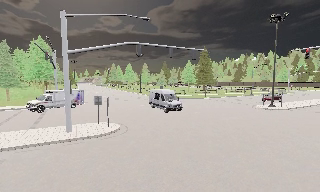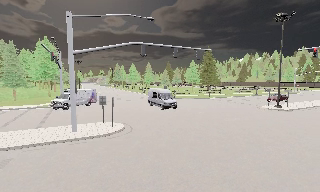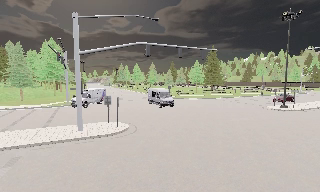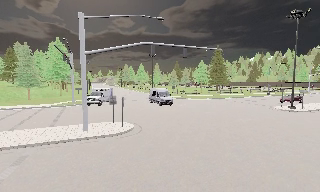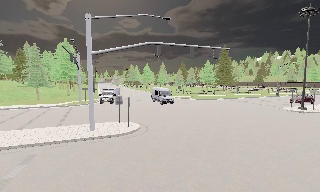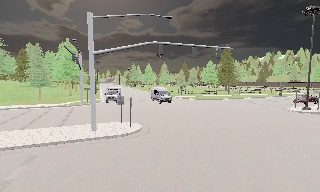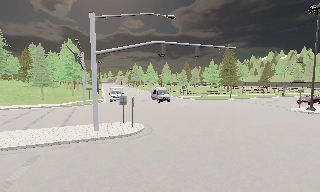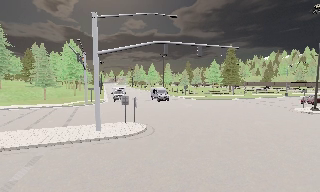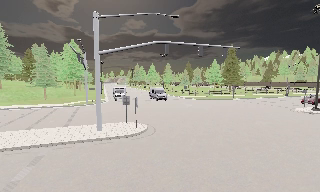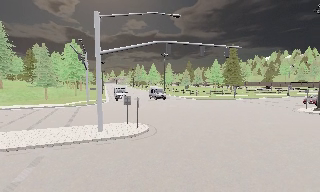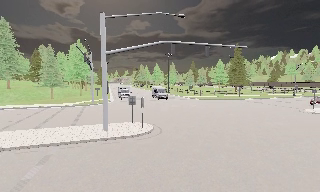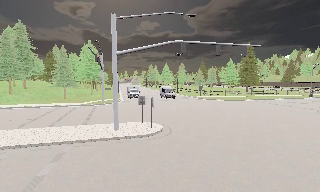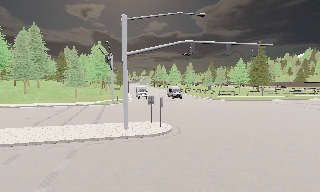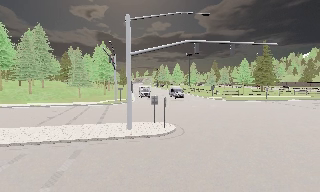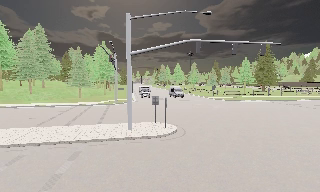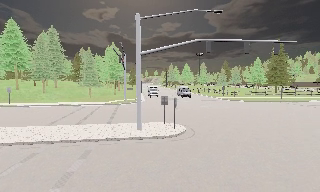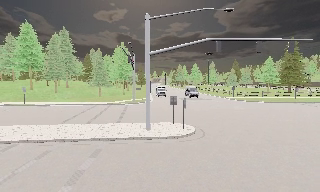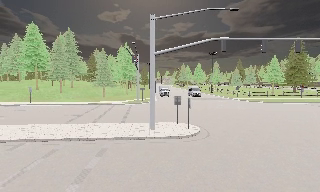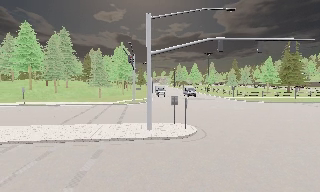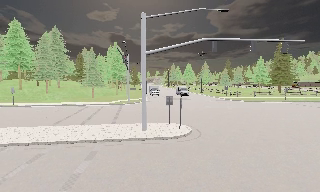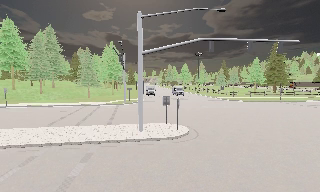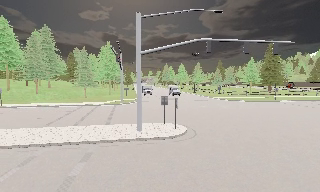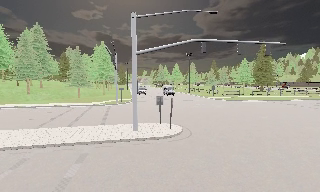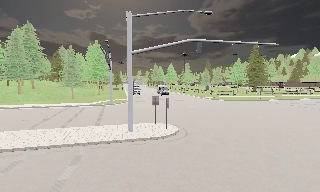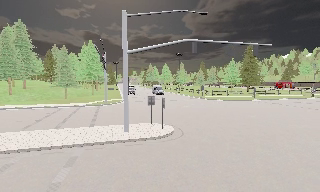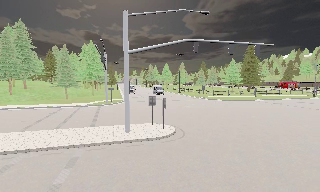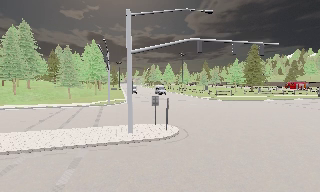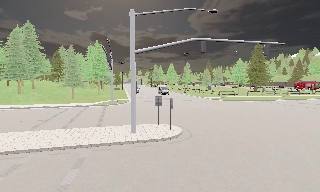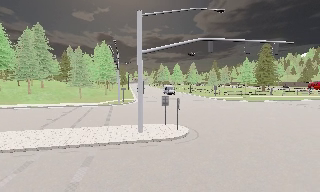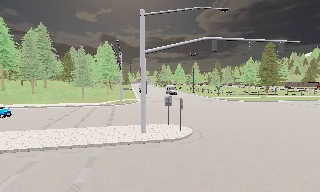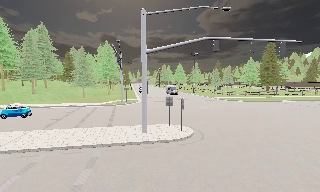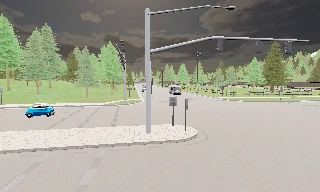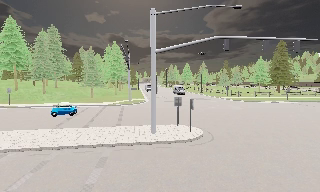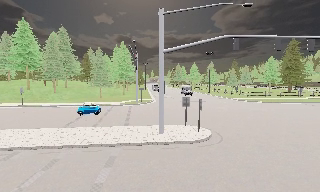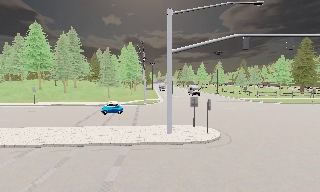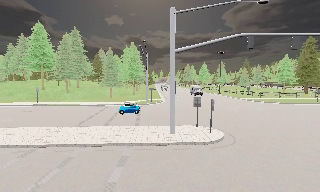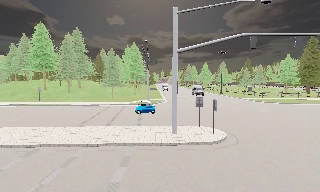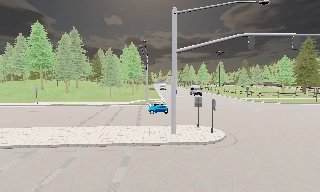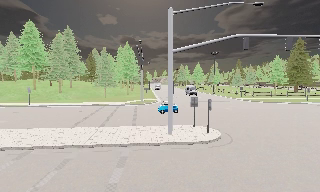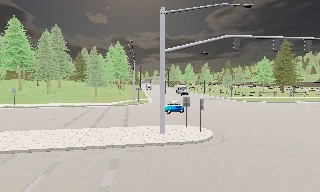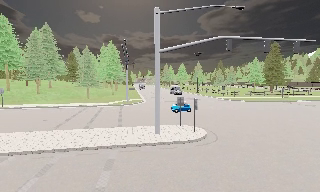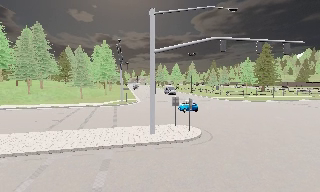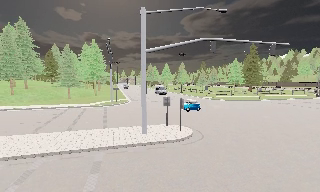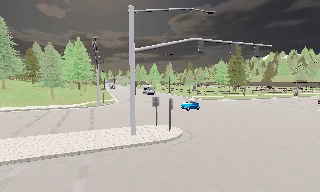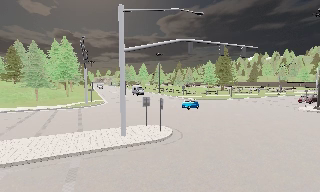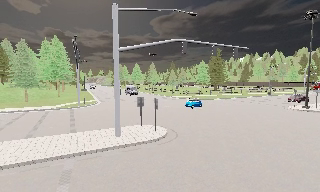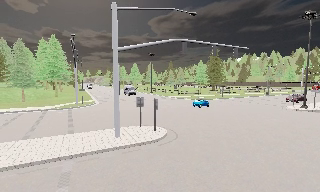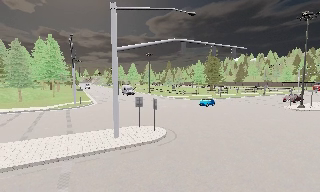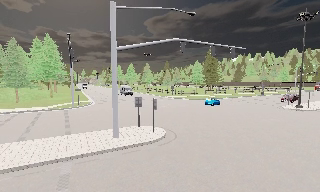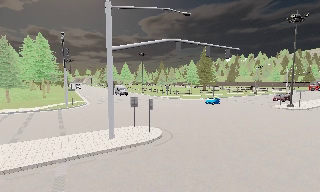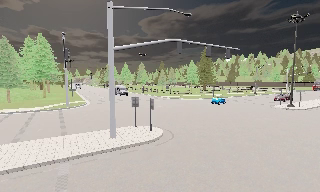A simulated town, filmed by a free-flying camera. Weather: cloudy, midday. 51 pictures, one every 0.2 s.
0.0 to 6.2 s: The scene slides to the right, as the camera pans about 20 degrees to its left. It travels to its left and forward, about 2.5 m, so close, fixed things drift to the right.
6.2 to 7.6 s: The camera travels to its left, about 0.5 m, so close, fixed things drift to the right.
7.6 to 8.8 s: The scene slides to the left, as the camera pans about 20 degrees to its right.
8.8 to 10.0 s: The camera travels to its left, about 0.5 m.
The film runs backward here.
